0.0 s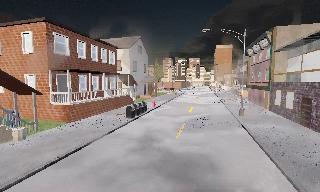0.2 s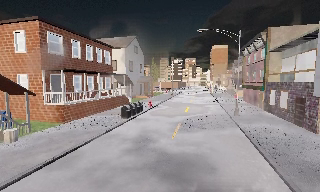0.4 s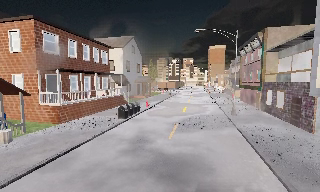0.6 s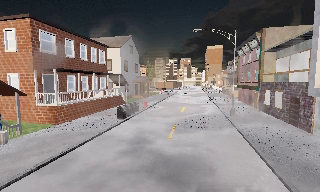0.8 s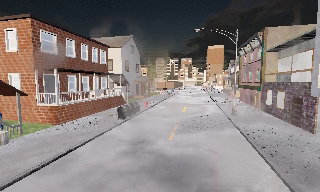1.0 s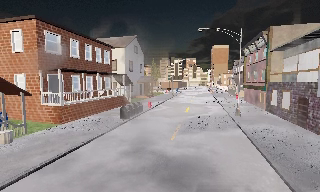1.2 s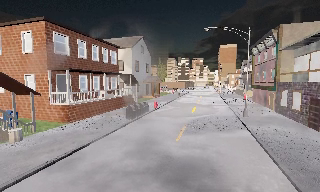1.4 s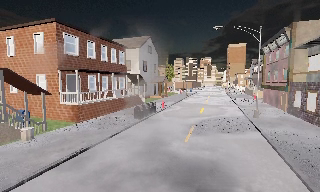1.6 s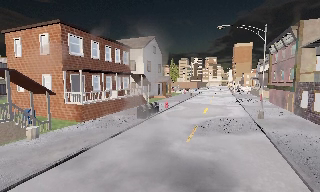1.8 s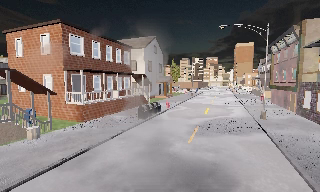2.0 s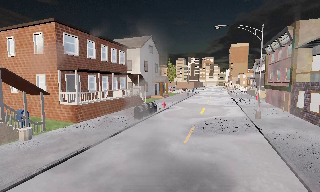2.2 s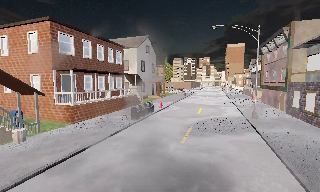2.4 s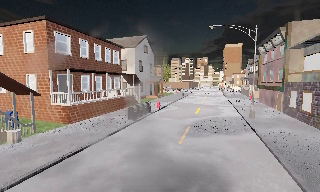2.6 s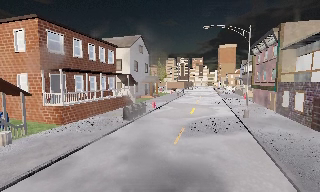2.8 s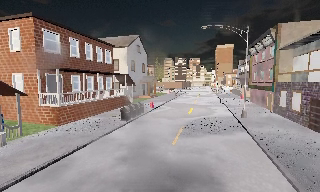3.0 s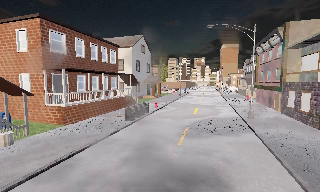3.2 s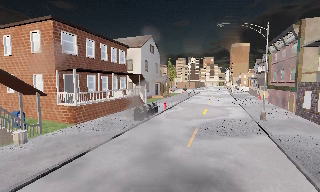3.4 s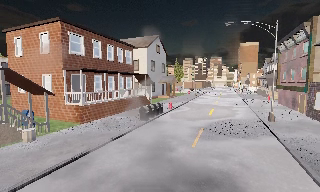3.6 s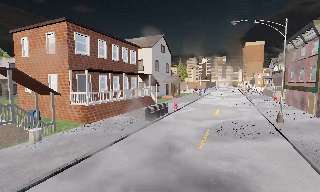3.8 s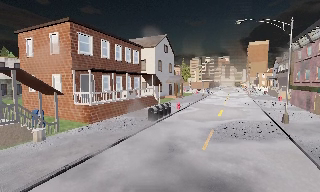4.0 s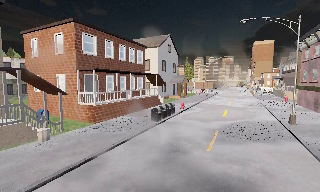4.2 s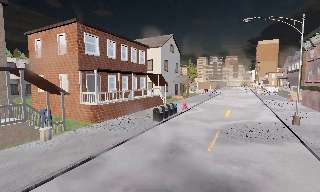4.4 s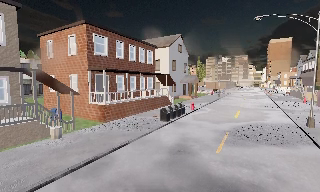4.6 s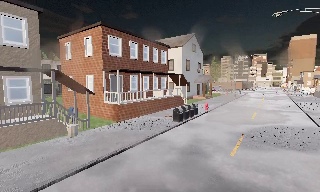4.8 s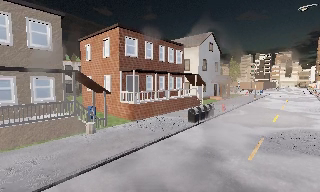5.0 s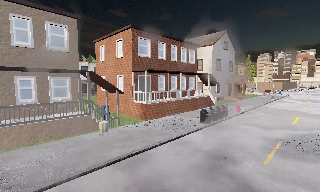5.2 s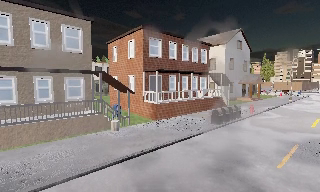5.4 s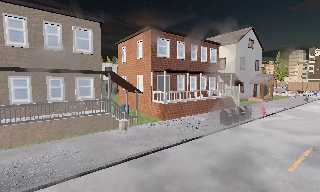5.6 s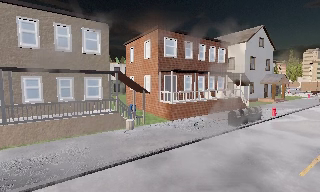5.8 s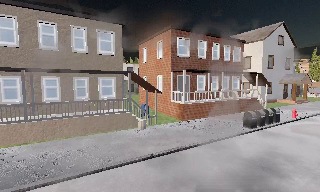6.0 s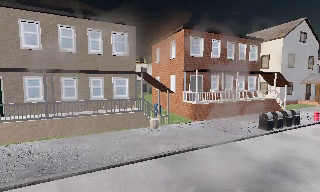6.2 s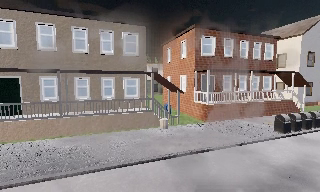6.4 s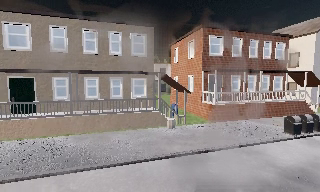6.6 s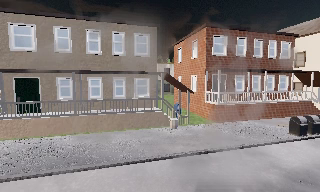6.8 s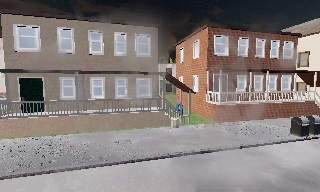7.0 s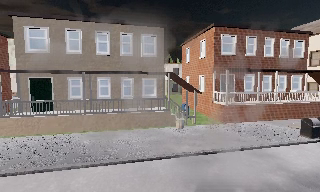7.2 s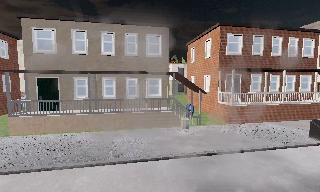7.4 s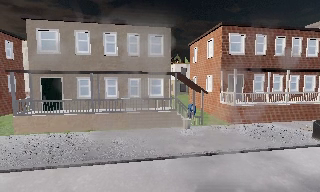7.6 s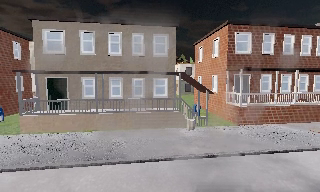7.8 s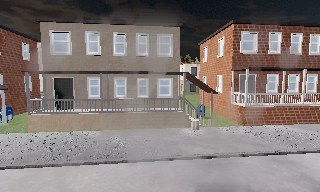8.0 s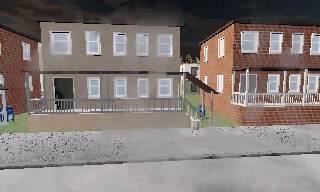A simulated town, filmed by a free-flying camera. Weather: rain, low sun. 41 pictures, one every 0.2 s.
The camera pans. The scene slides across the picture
to the right.
The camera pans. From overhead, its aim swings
counterclockwise.
0.0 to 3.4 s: The camera travels forward, about 1 m, so what stands in front looms larger.
3.4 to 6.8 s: The camera pans to its left, which is counterclockwise from overhead, by about 50 degrees. It travels to its right, about 1 m.
6.8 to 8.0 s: The camera shifts only a little, or ends up much as it began.
The film runs forward here.
